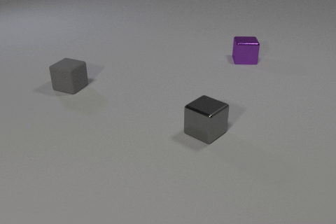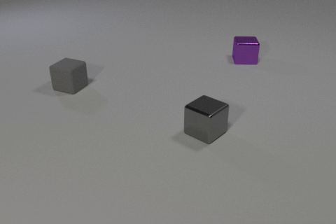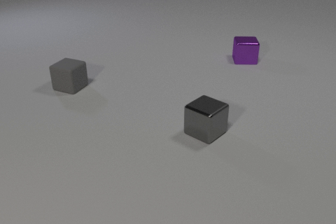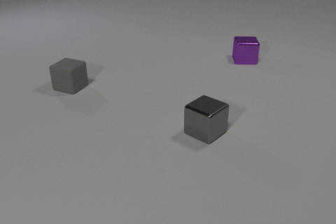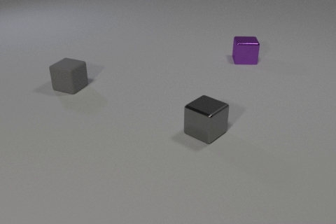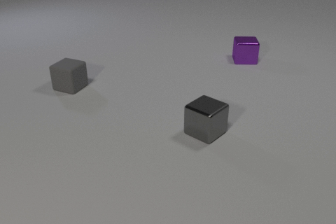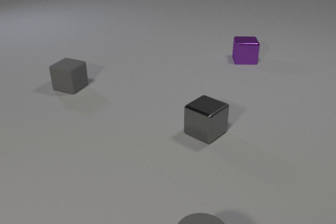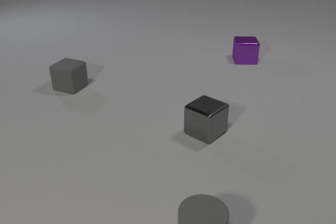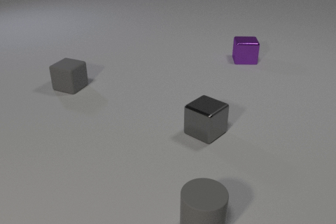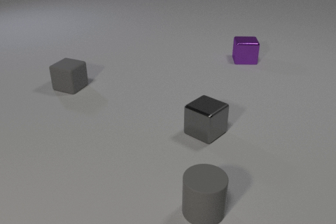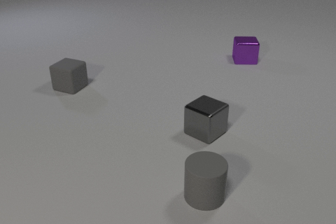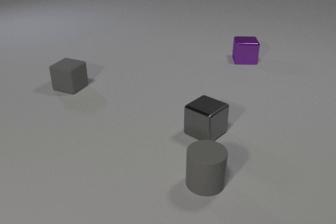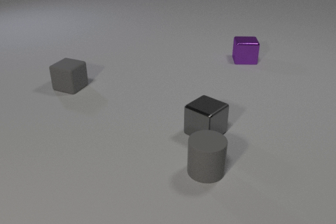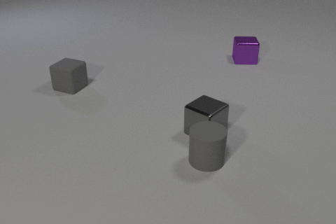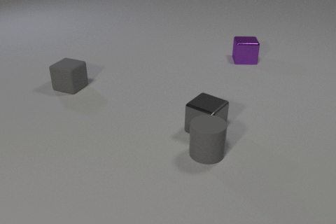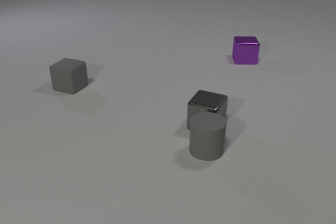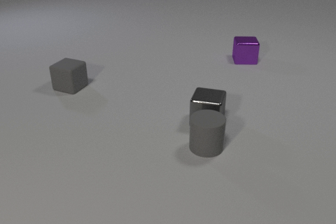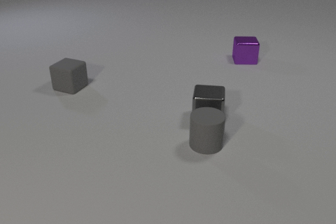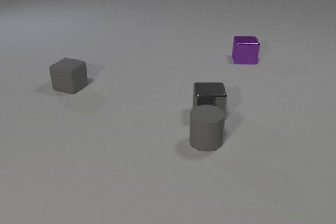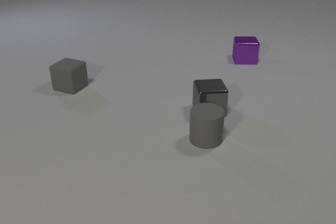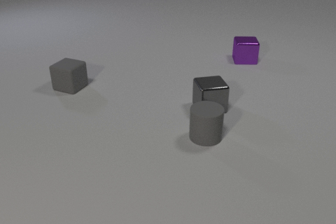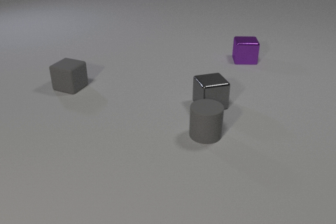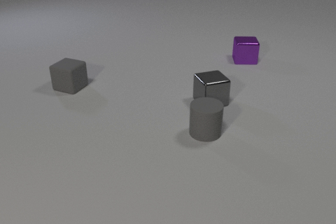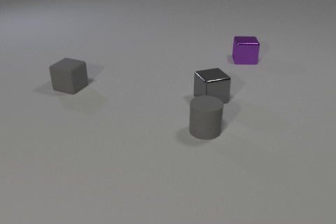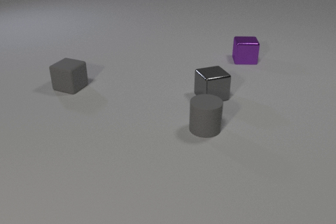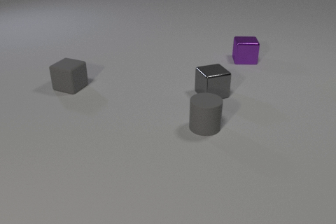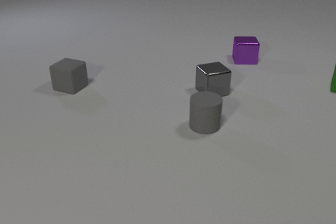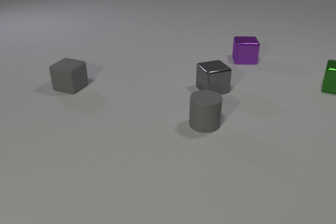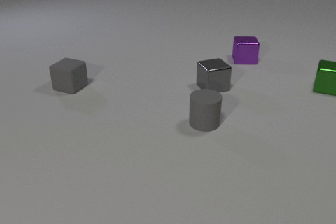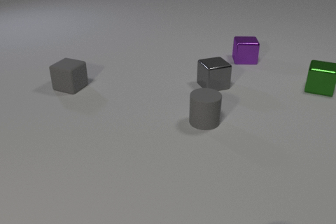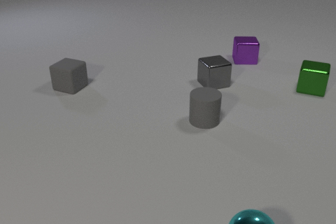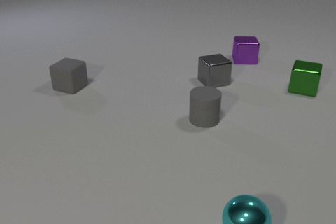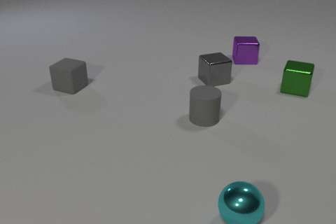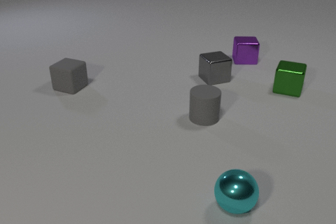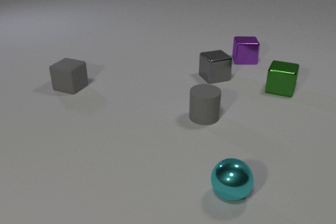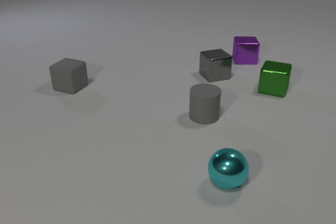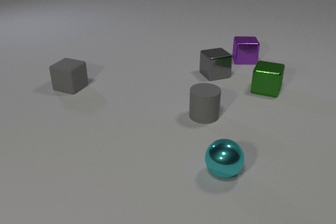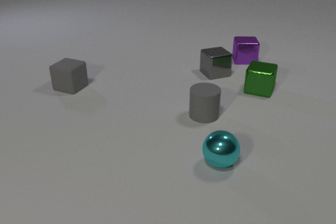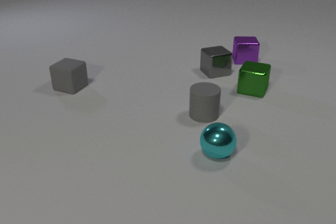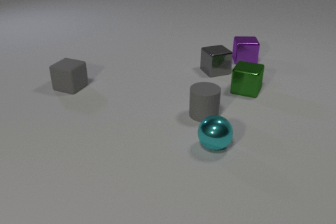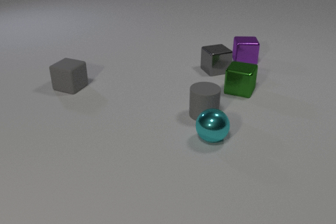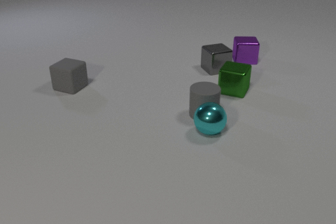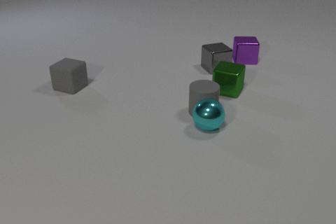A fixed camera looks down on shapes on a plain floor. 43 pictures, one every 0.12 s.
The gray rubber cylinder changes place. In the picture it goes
away from the camera.
The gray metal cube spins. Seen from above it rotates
counterclockwise.
0.00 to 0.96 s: The gray rubber cylinder comes in at the bottom edge, slides away from the camera.
0.96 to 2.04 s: The gray rubber cylinder slides away from the camera. The gray metal cube slides away from the camera, spins counterclockwise seen from above by about 30 degrees, its near face sliding to the right. The gray rubber cylinder and the gray metal cube collide.
2.04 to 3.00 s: The gray rubber cylinder slides away from the camera. The gray metal cube slides away from the camera, spins so that its near face slides to the right, counterclockwise seen from above.
3.00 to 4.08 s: The gray rubber cylinder slides away from the camera. The gray metal cube slides away from the camera. The cyan metal sphere comes in at the bottom edge, rolls away from the camera. The green metal cube comes in at the right edge, slides to the left and toward the camera.
4.08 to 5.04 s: The gray rubber cylinder slides away from the camera. The gray metal cube slides away from the camera. The cyan metal sphere rolls away from the camera. The green metal cube slides to the left. The gray rubber cylinder and the cyan metal sphere collide.
What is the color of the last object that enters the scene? cyan.
What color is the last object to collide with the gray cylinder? cyan.
How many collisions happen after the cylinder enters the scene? 2.
